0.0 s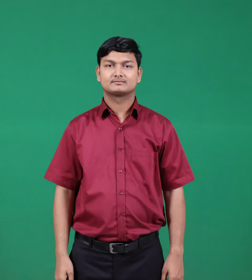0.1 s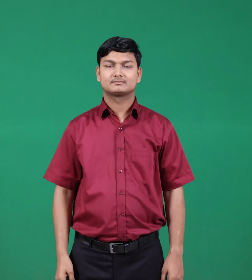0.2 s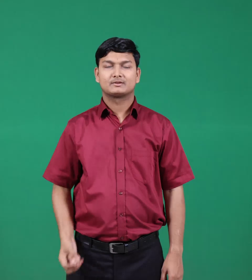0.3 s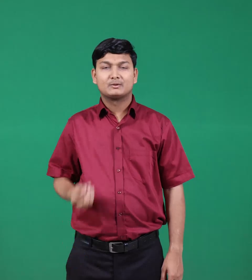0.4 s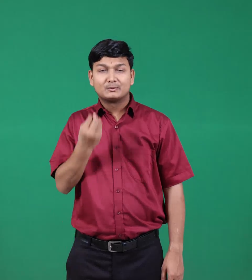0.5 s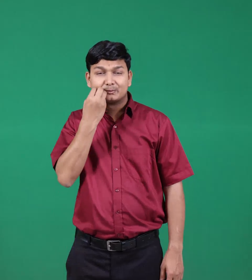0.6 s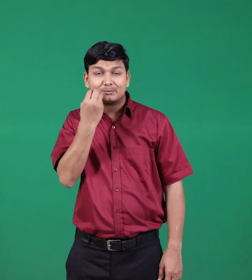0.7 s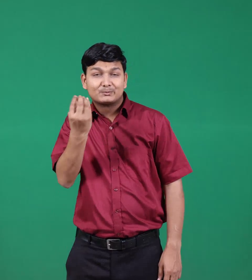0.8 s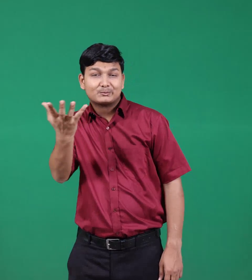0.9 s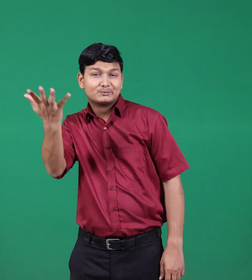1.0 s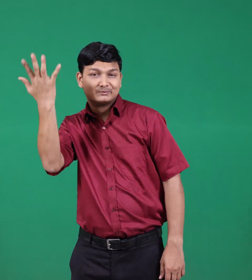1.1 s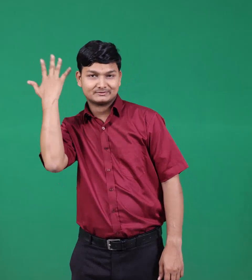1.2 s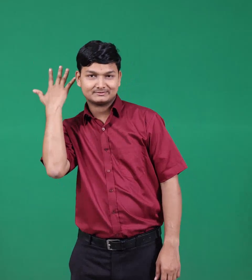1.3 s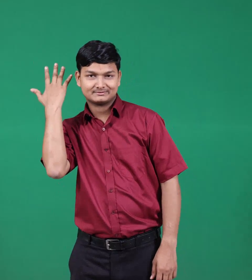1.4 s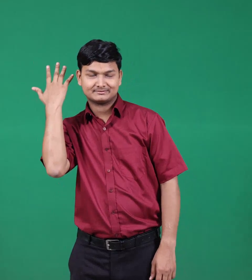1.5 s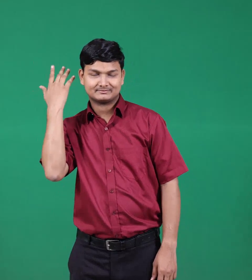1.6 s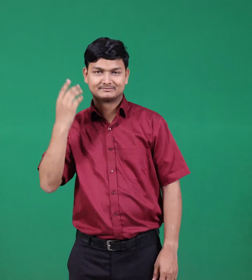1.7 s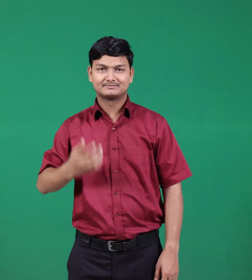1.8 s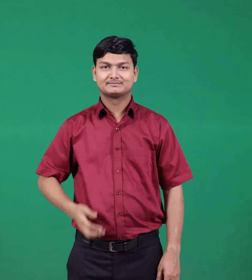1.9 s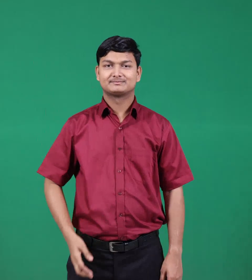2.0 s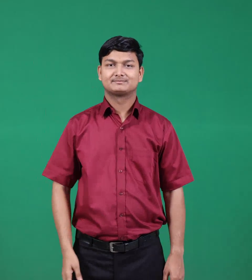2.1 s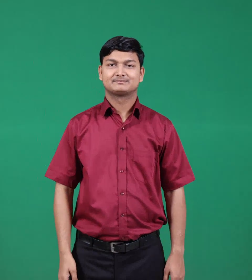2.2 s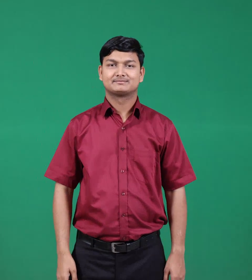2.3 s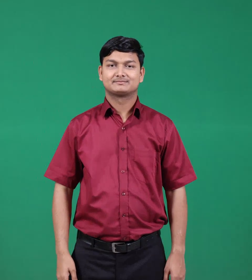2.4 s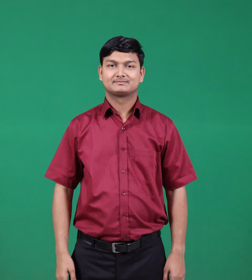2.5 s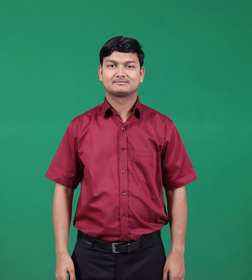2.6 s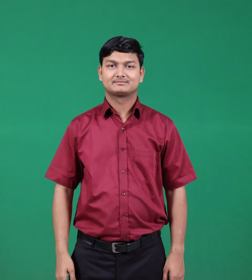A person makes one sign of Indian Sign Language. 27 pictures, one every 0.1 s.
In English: old
